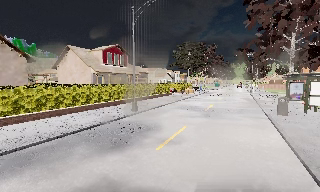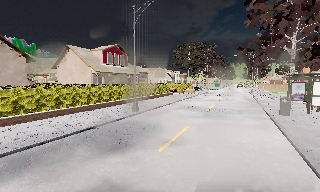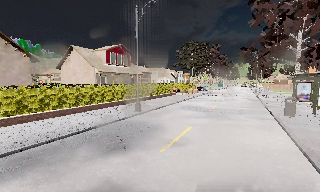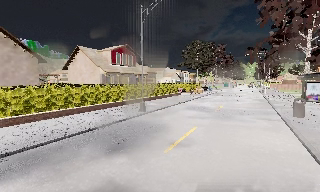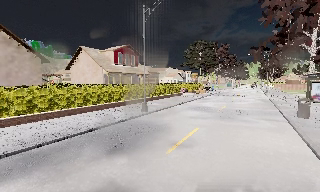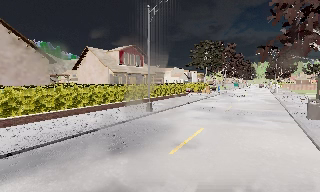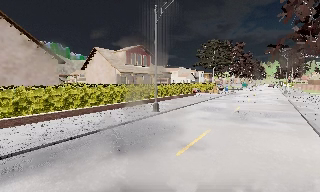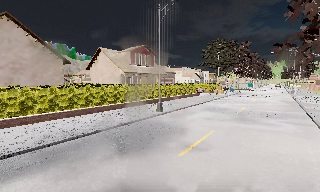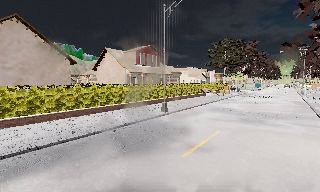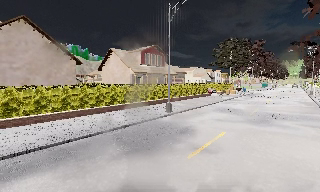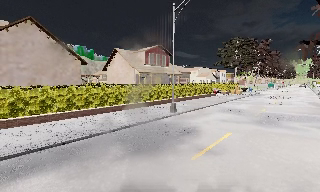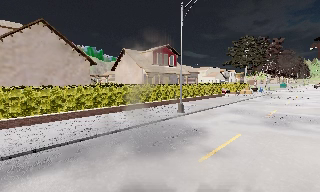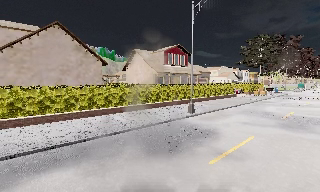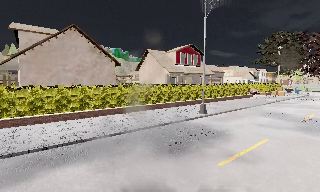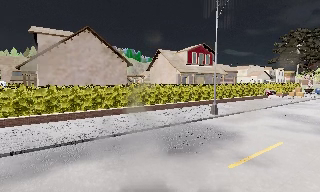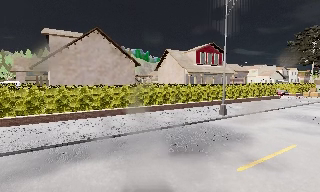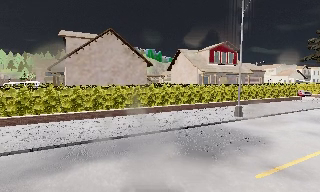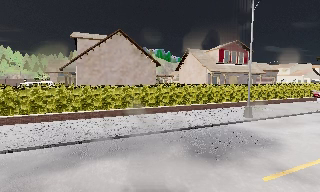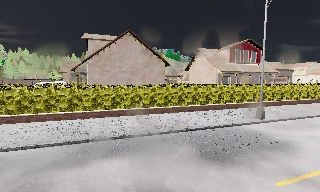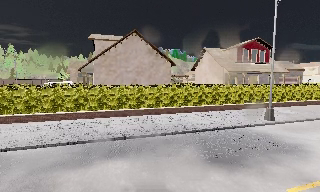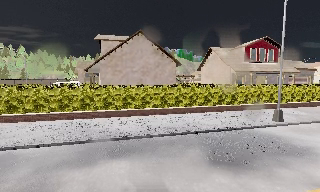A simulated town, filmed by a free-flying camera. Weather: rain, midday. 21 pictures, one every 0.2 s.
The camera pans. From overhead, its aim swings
counterclockwise.
The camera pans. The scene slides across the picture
to the right.
0.0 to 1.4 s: The camera shifts only a little, or ends up much as it began.
1.4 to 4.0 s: The camera swings to its left by about 40 degrees, and the scene slides to the right. It travels to its right and forward, about 1 m.
The film runs forward here.
